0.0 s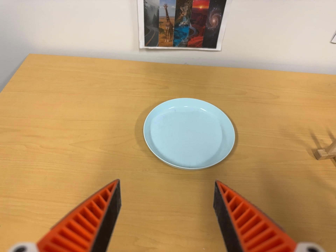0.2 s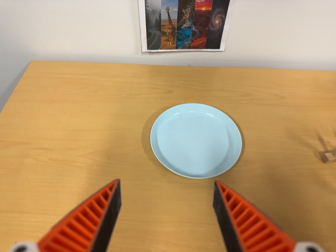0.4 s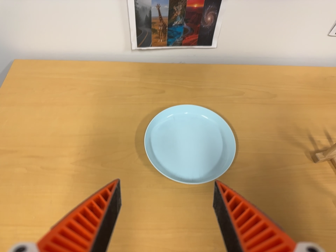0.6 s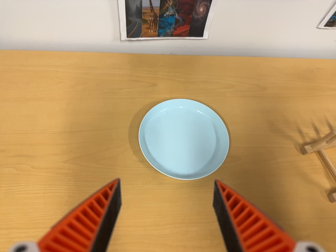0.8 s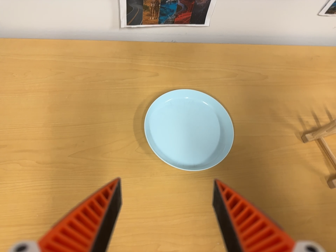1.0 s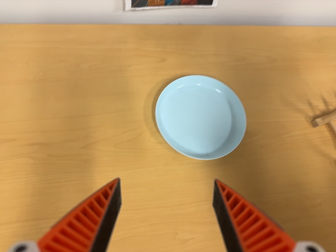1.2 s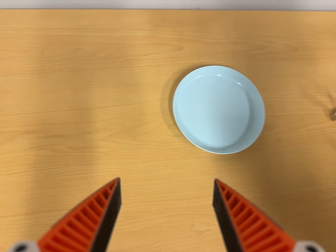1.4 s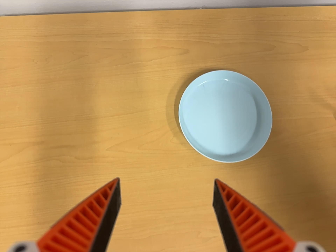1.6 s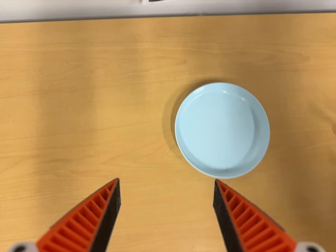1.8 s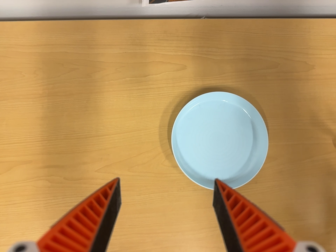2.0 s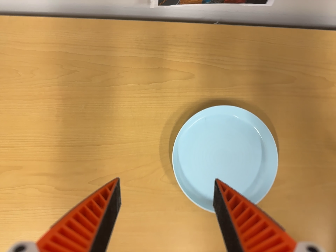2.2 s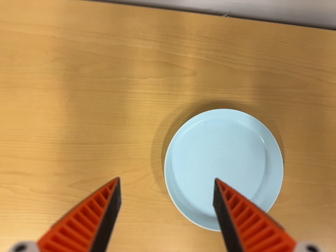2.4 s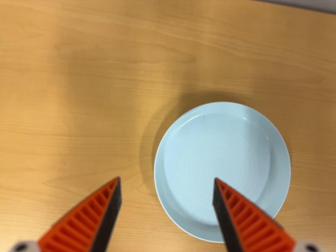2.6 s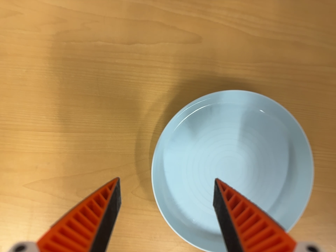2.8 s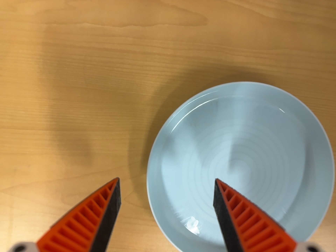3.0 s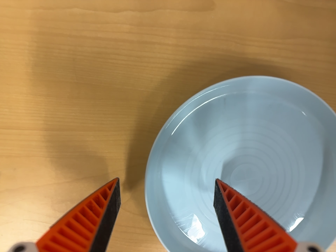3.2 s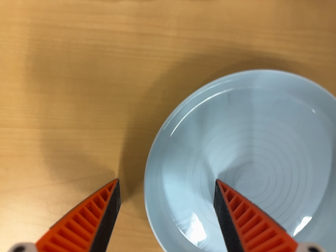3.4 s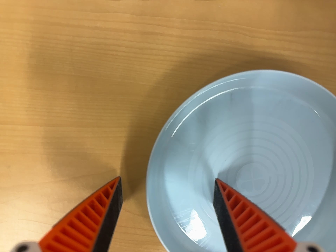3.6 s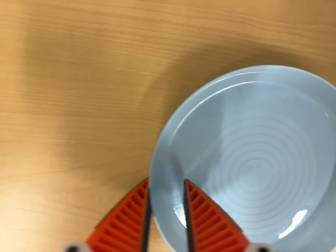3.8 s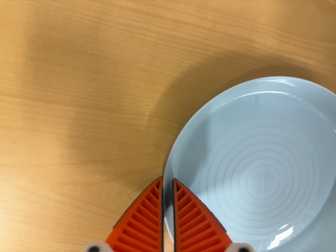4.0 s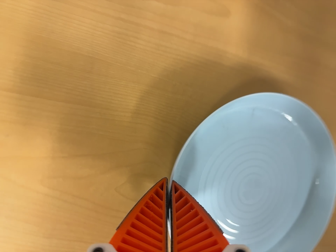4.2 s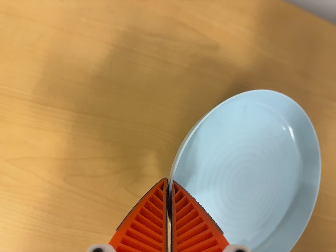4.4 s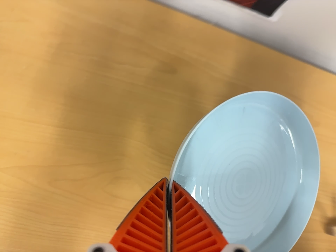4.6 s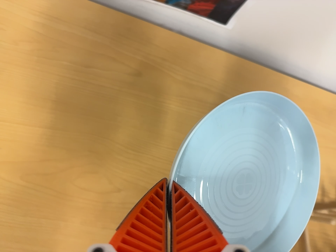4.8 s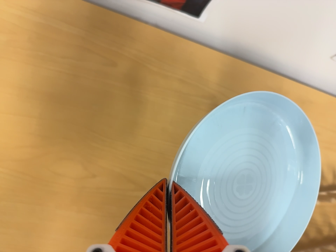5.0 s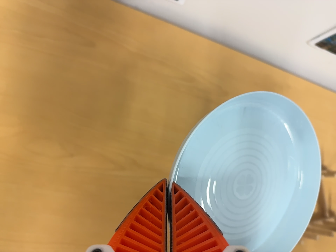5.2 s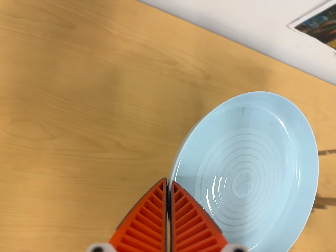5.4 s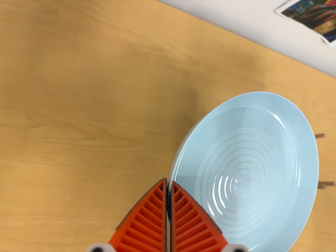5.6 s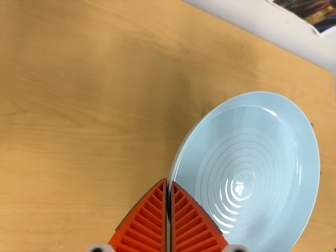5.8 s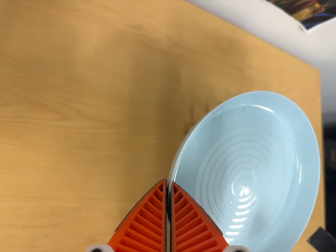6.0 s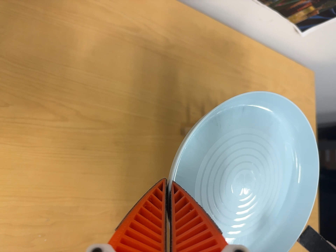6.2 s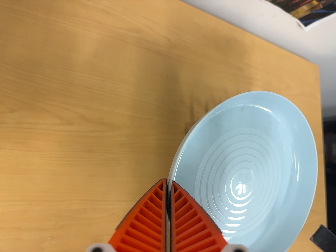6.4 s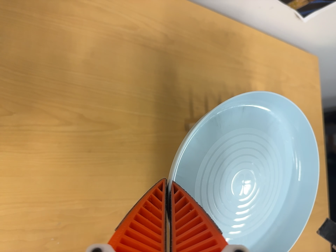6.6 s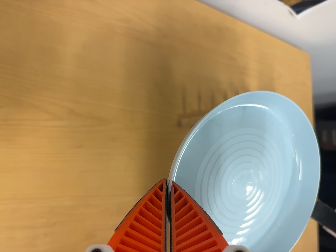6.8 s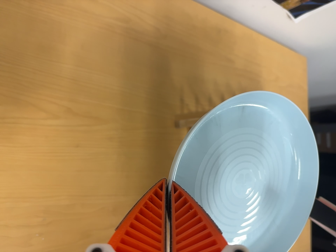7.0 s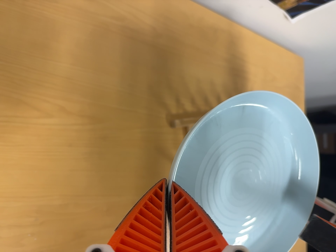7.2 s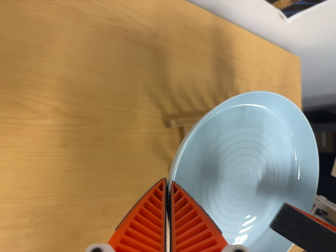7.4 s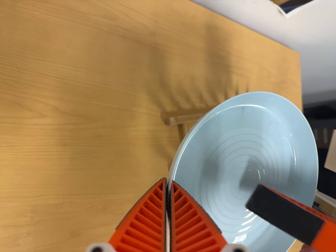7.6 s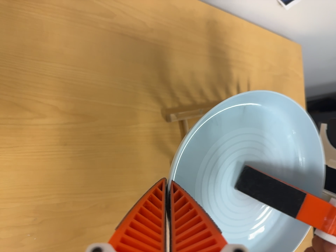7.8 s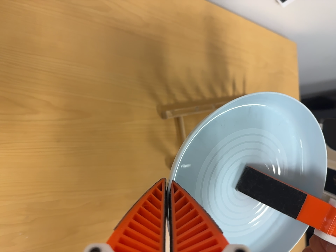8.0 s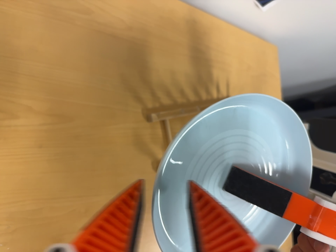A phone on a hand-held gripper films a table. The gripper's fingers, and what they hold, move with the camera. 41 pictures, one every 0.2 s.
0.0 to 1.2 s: The camera travels toward the top of its view and to its left, about 22 cm. Its aim tips toward the bottom of its view by about 25 degrees.
1.2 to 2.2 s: The camera travels toward the top of its view and forward, about 20 cm. Its aim tips toward the bottom of its view by about 10 degrees. It rolls about its line of sight by about 10 degrees, and the scene rotates clockwise.
2.2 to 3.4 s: The camera travels forward, about 18 cm, so what stands in front looms larger. Its aim tips toward the bottom of its view by about 10 degrees, and the scene shifts upward.
3.4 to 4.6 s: The scene slides to the left, as the camera pans about 20 degrees to its right. It travels backward and toward the bottom of its view, about 20 cm, so what stands in front gets smaller. Its aim tips toward the top of its view by about 20 degrees.
4.6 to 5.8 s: The camera pans to its right by about 15 degrees. It travels toward the bottom of its view and to its right, about 9 cm, so close, fixed things drift upward.
5.8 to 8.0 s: The camera shifts only a little, or ends up much as it began.
The film runs forward here.
